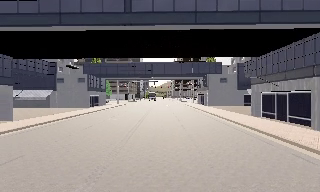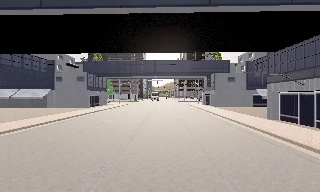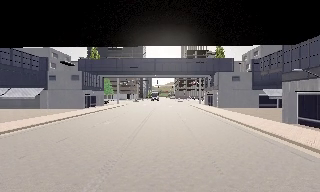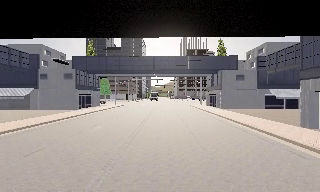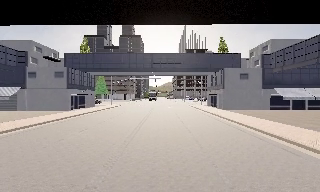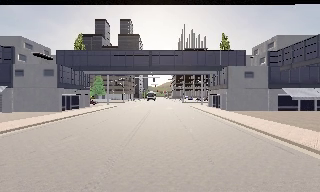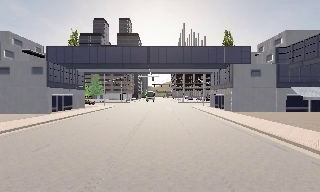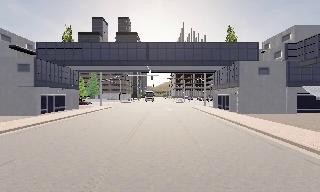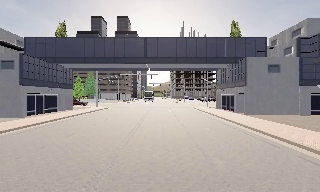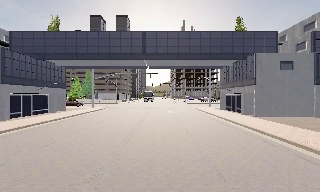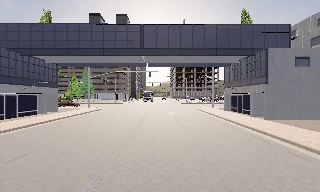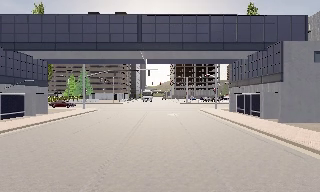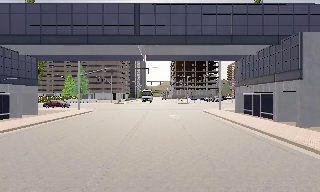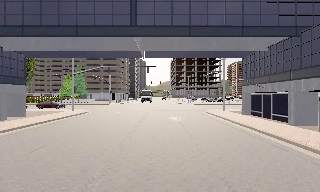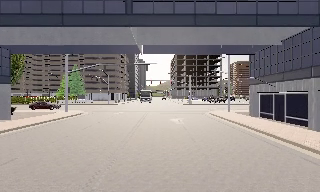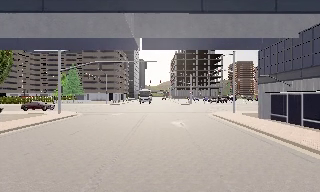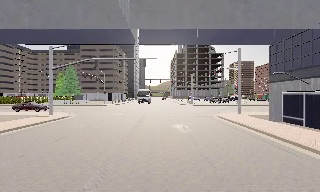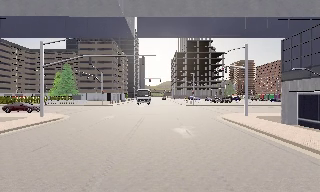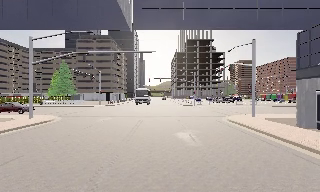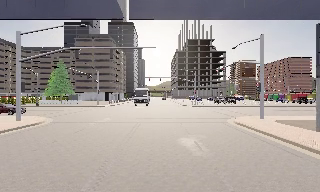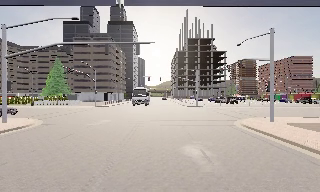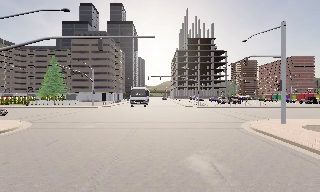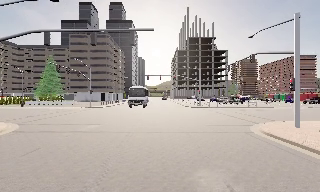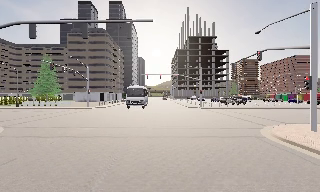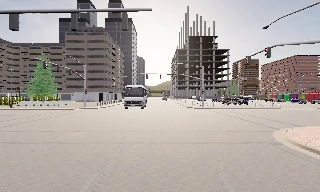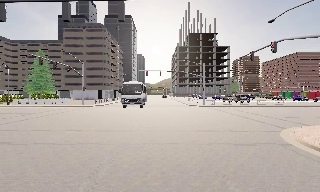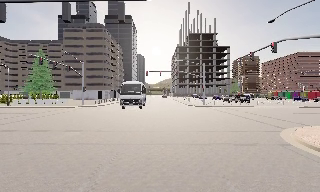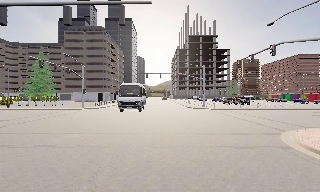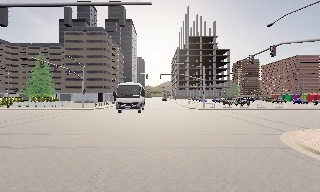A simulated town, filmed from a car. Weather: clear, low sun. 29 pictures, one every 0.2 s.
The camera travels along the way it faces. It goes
forward.
0.0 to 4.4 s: The camera travels forward, about 35 m, so what stands in front looms larger.
4.4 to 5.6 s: The camera travels forward, about 3 m, so what stands in front looms larger. It loses speed.
The film runs forward here.
